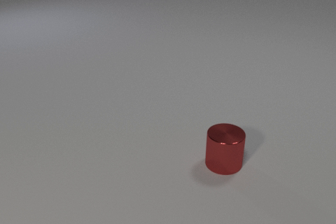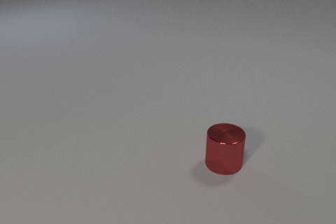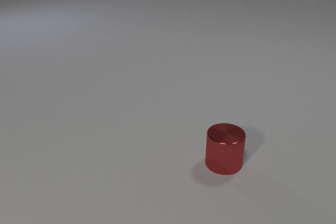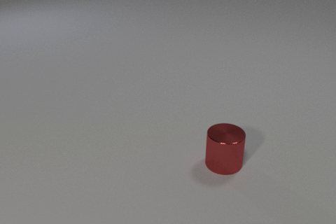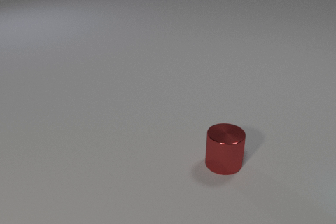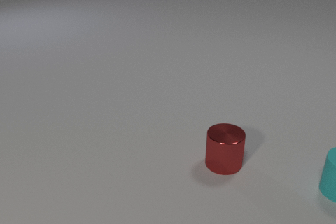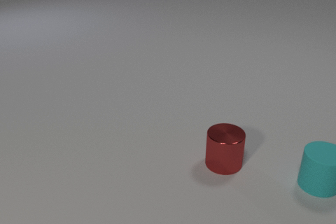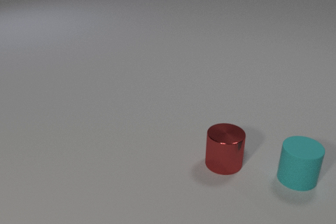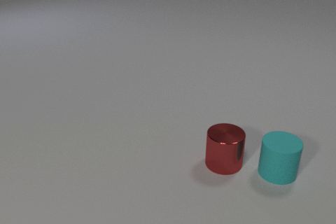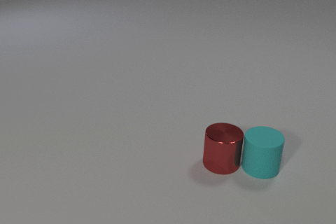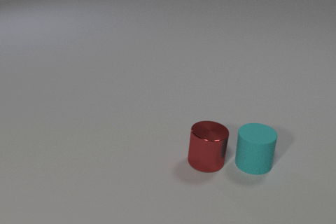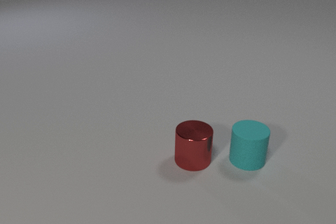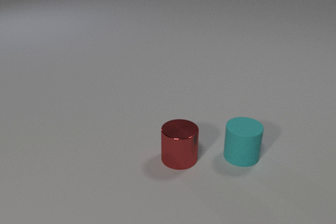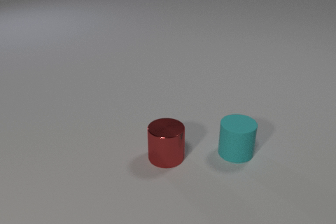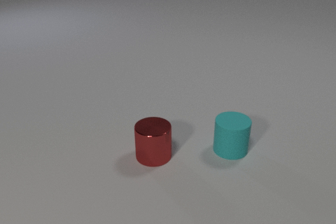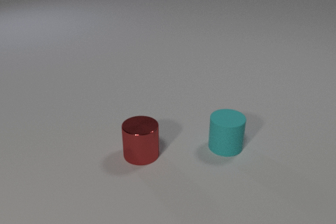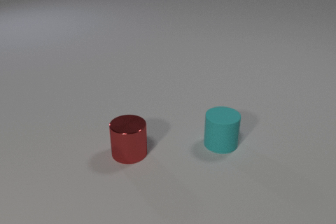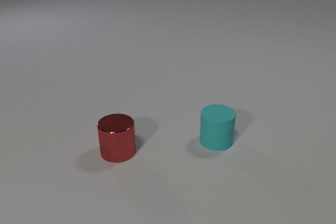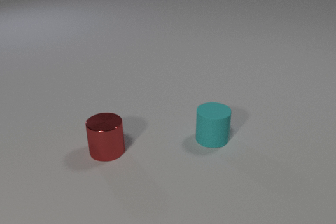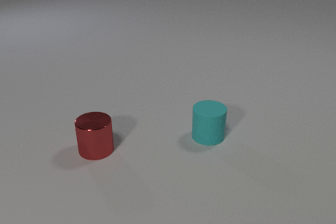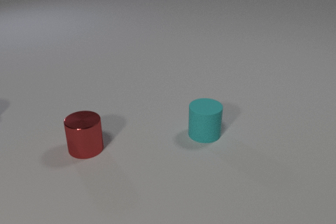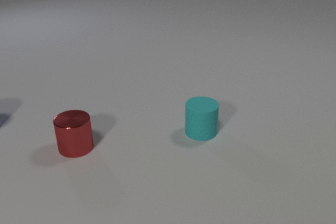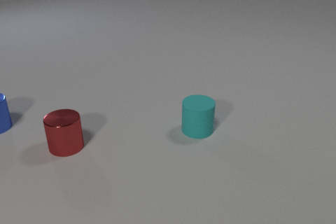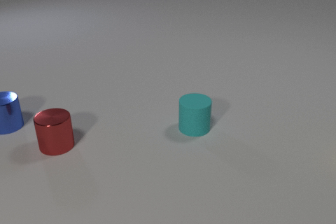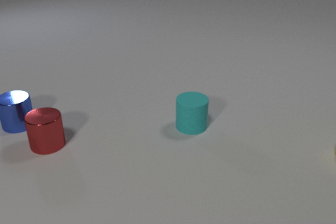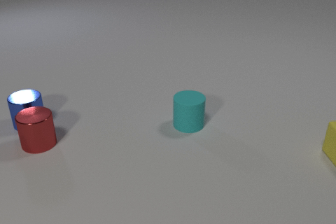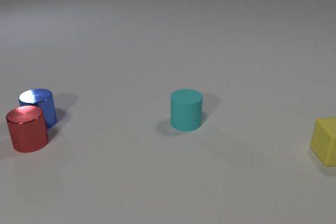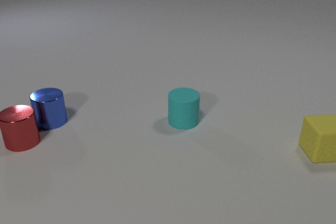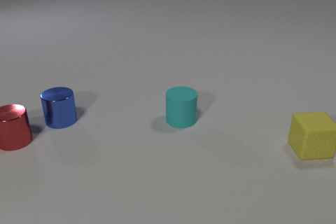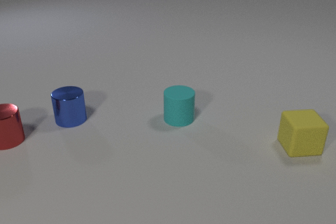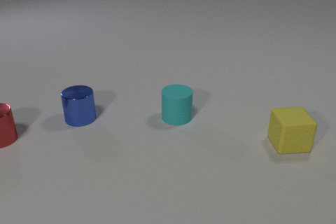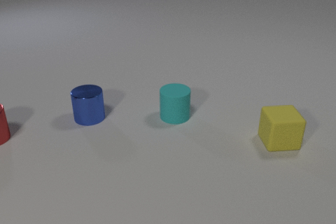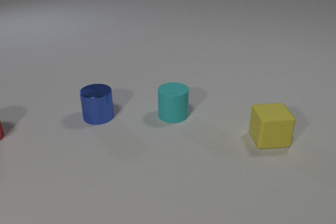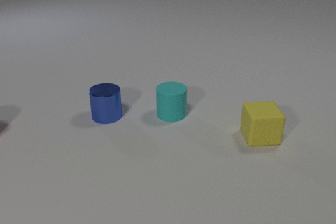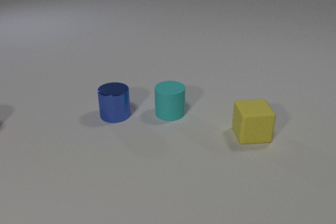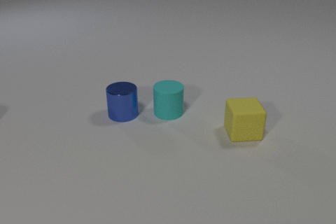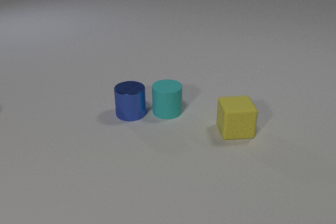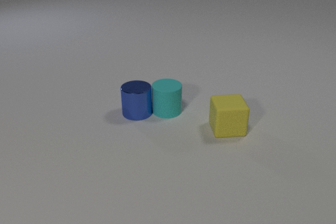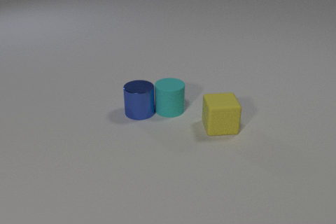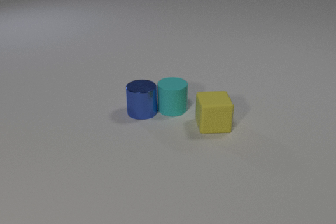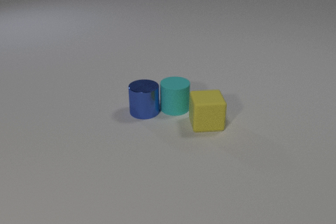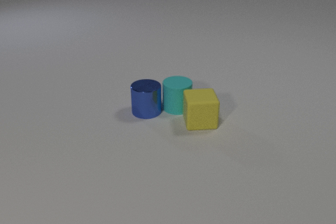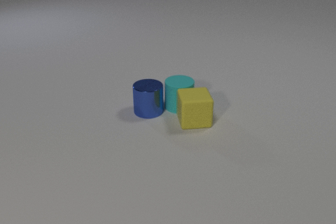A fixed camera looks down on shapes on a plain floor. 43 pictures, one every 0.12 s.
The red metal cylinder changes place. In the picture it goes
to the left.
The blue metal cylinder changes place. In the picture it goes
to the right.
0.00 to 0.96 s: The cyan rubber cylinder comes in at the right edge, slides to the left.
0.96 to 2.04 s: The cyan rubber cylinder slides to the left and away from the camera. The red metal cylinder slides to the left. The cyan rubber cylinder and the red metal cylinder collide.
2.04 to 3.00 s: The cyan rubber cylinder slides to the left and away from the camera. The red metal cylinder slides to the left and away from the camera. The blue metal cylinder comes in at the left edge, slides to the right. The yellow rubber cube comes in at the right edge, slides to the left.
3.00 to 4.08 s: The cyan rubber cylinder slides away from the camera and to the left. The red metal cylinder slides to the left and away from the camera, leaves at the left edge. The blue metal cylinder slides to the right. The yellow rubber cube slides to the left.
4.08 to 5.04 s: The cyan rubber cylinder slides away from the camera and to the right. The blue metal cylinder slides to the right. The yellow rubber cube slides to the left. The cyan rubber cylinder and the blue metal cylinder collide. The cyan rubber cylinder and the yellow rubber cube collide.
What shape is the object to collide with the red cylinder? cylinder.
What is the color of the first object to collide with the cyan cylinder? red.
What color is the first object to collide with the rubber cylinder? red.
